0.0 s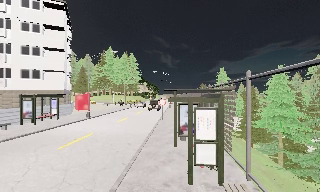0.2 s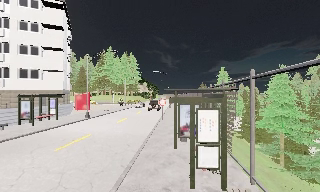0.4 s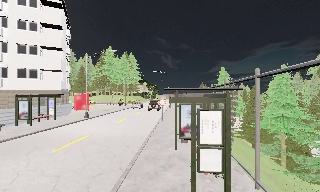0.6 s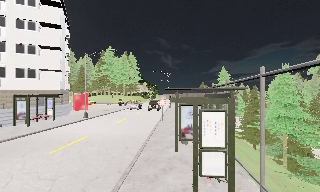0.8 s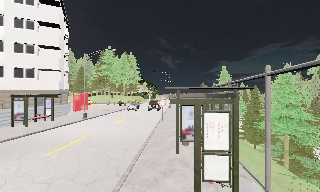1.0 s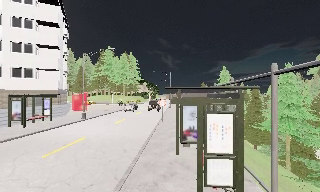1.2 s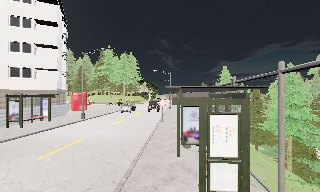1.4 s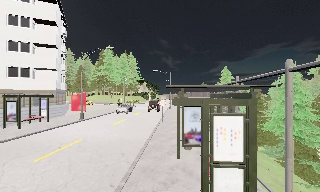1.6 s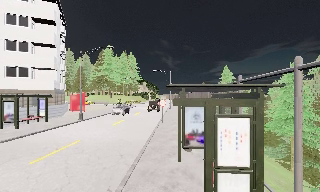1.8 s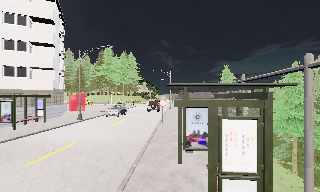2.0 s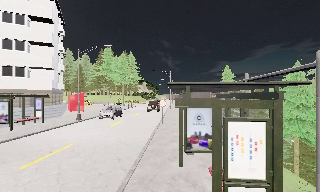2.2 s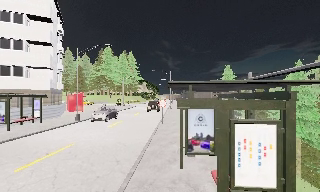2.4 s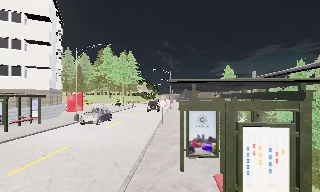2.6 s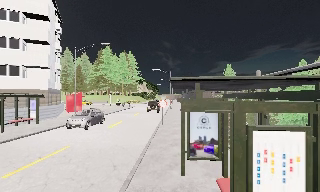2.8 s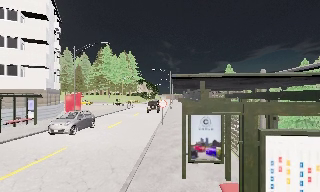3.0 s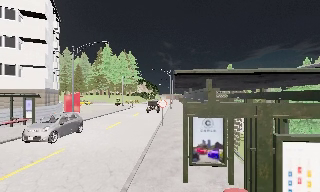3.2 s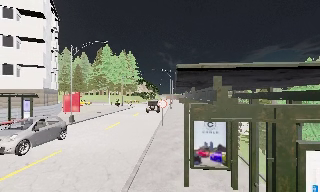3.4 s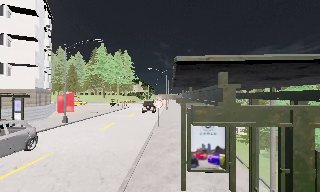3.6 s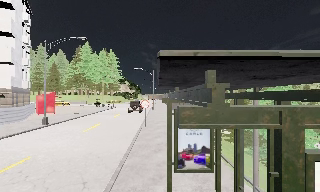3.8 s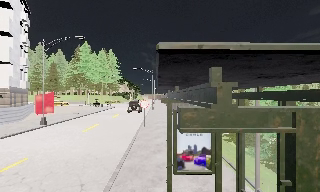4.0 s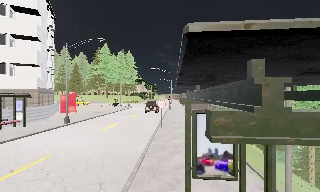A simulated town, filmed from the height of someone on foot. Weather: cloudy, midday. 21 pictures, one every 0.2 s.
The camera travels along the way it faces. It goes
forward.
0.0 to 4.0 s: The camera travels forward, about 4 m, so what stands in front looms larger.
The film runs forward here.
